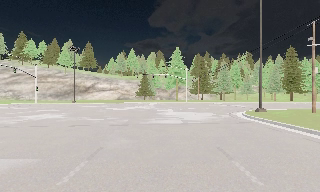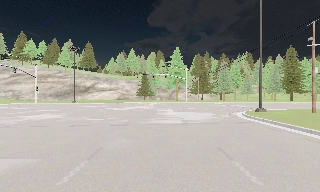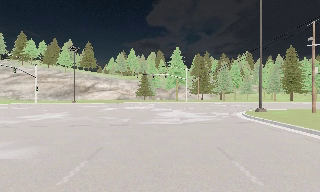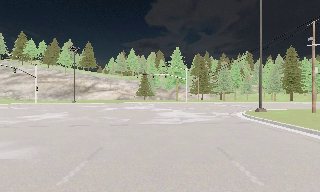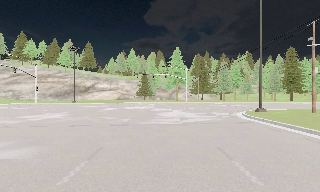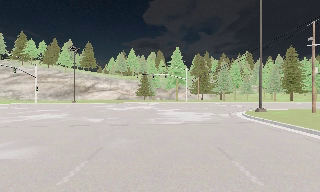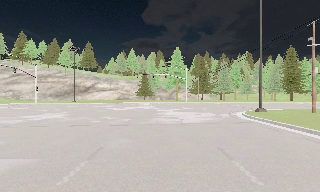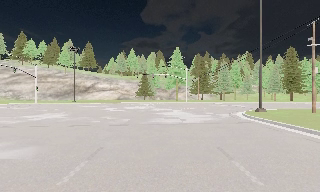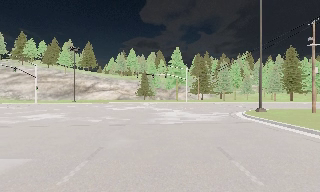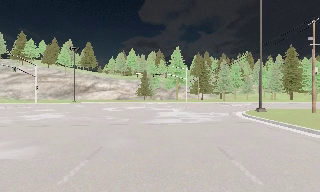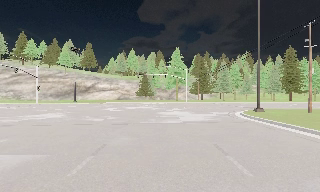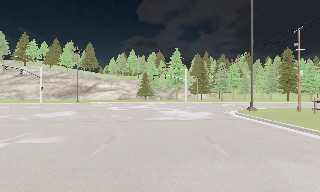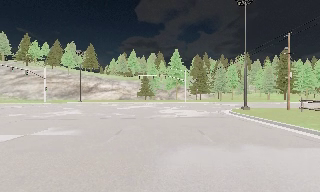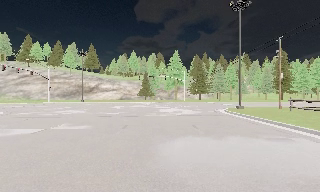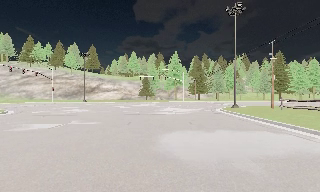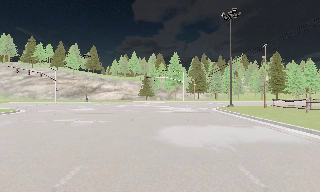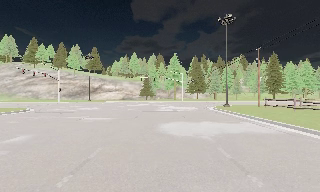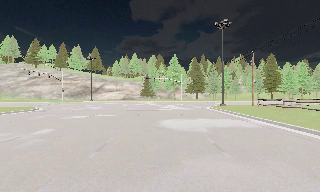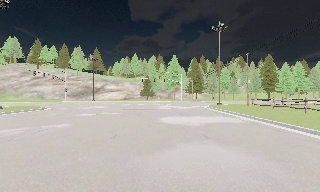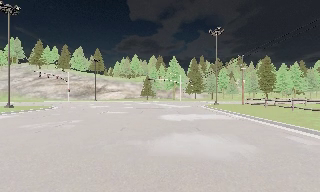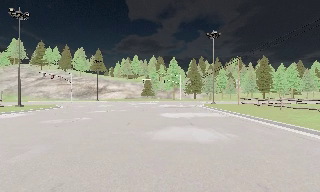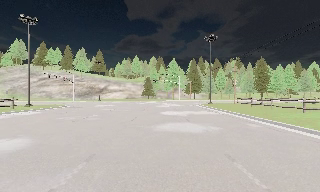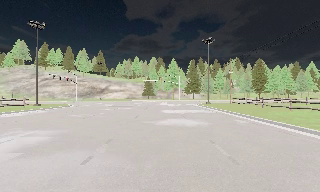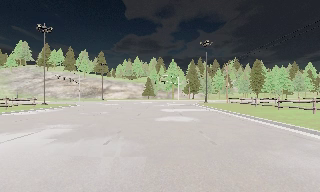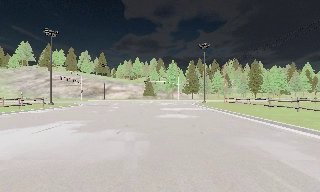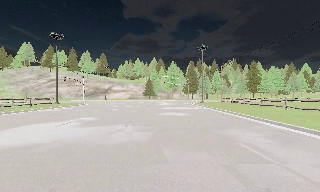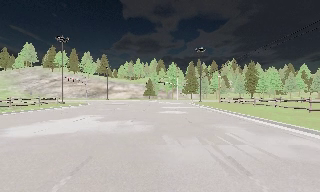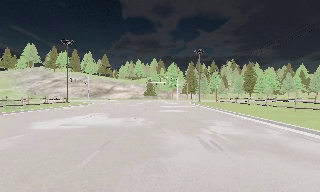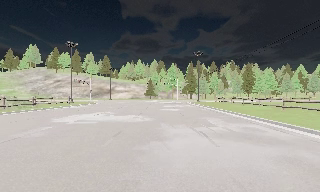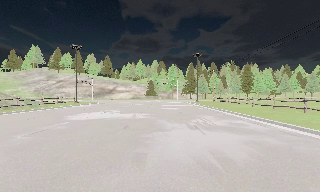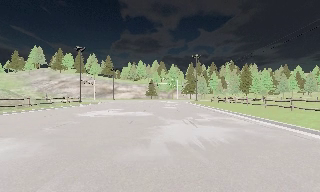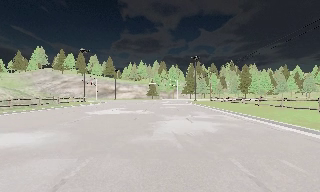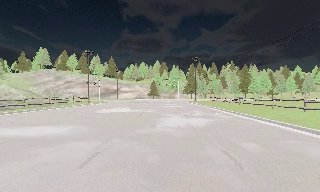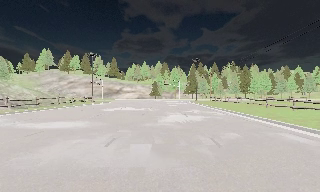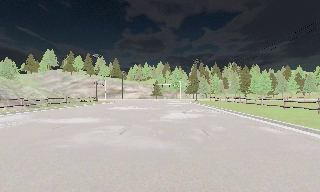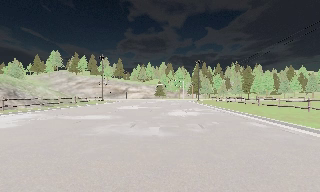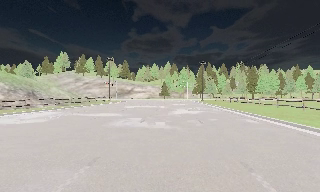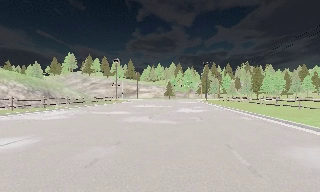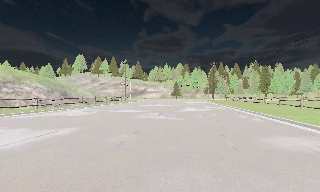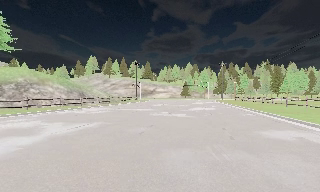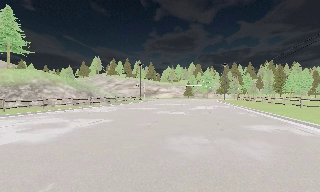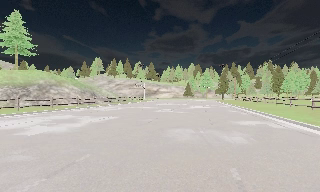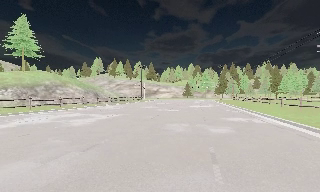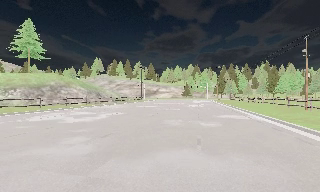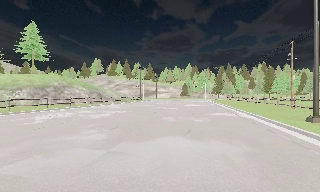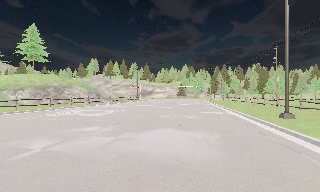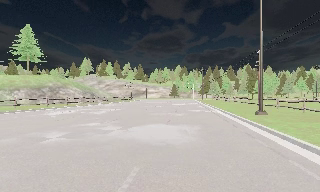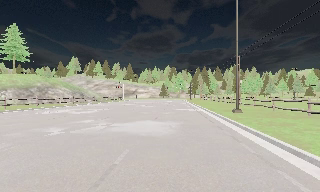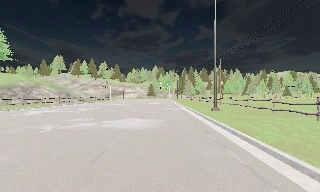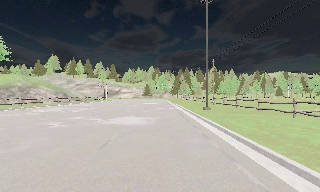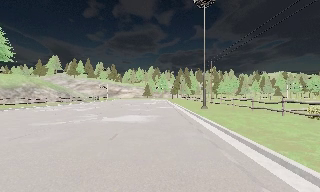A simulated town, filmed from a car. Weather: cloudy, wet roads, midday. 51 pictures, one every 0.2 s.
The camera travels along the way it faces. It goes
backward.
0.0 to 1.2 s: The camera keeps its place and its aim.
1.2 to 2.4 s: The camera travels backward, about 2.5 m, so what stands in front gets smaller. It gains speed.
2.4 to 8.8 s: The camera pans to its left, which is counterclockwise from overhead, by about 15 degrees. It travels backward, about 45 m, so what stands in front gets smaller.
8.8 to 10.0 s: The camera swings to its right by about 15 degrees, and the scene slides to the left. It travels backward, about 7 m, so what stands in front gets smaller.
The film runs backward here.
